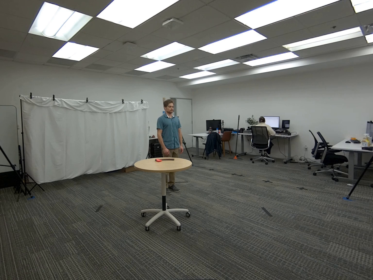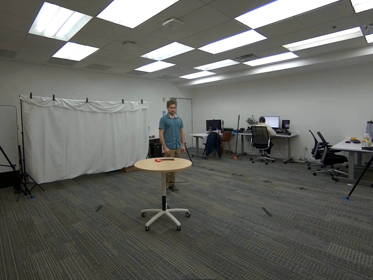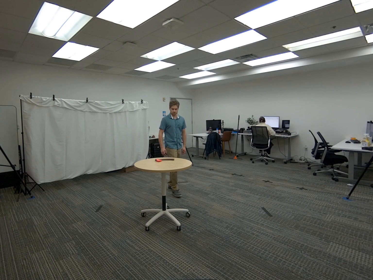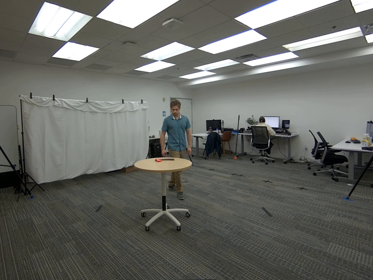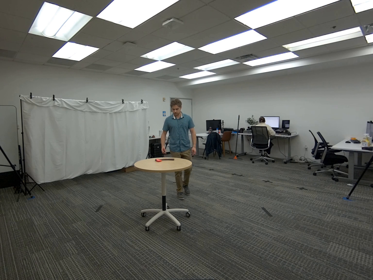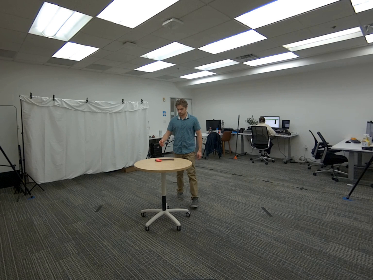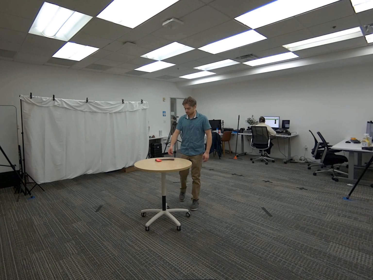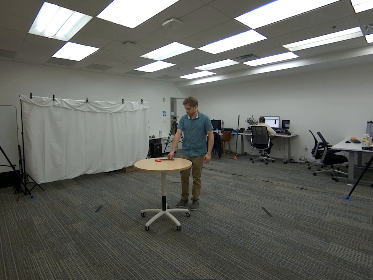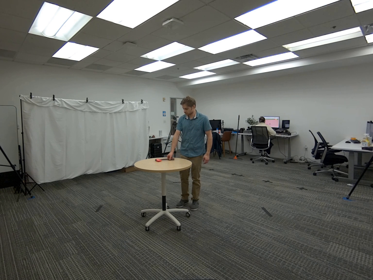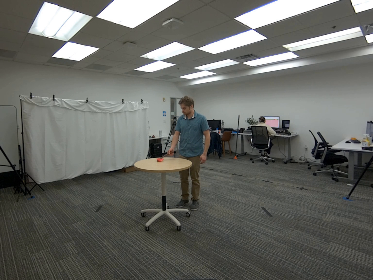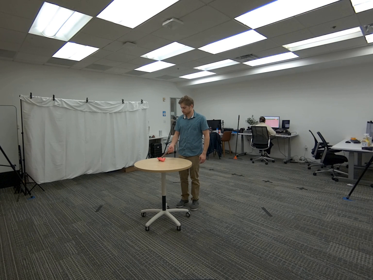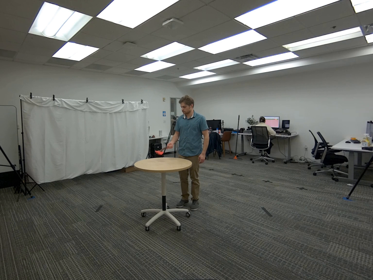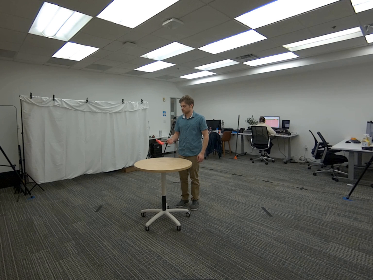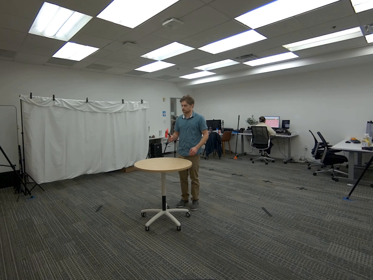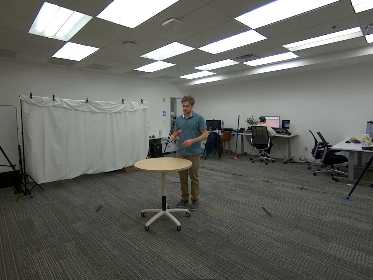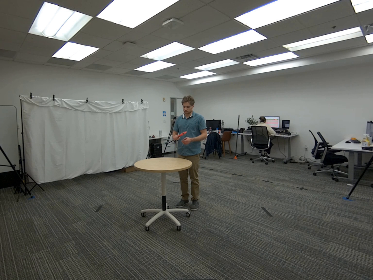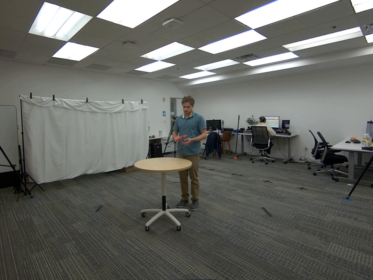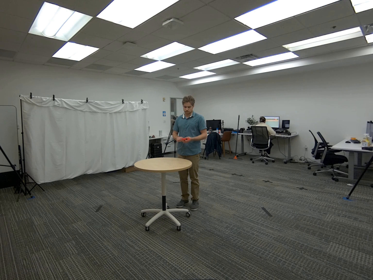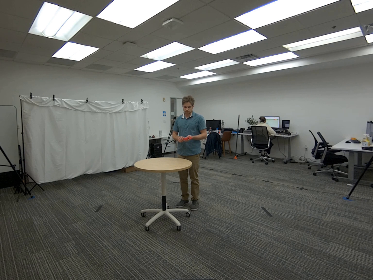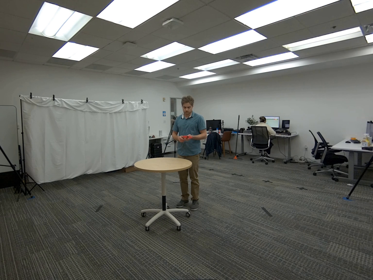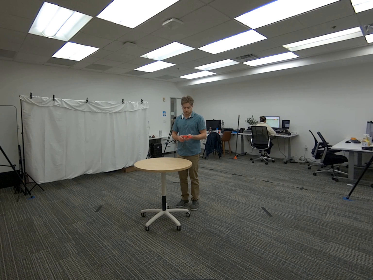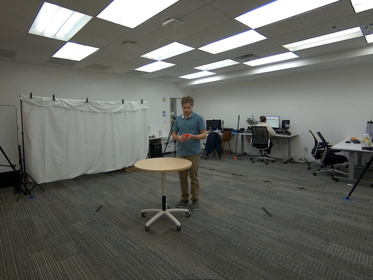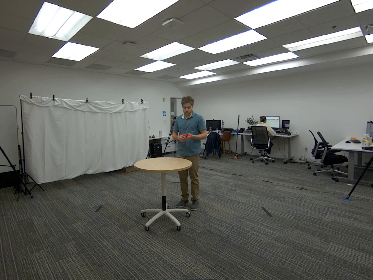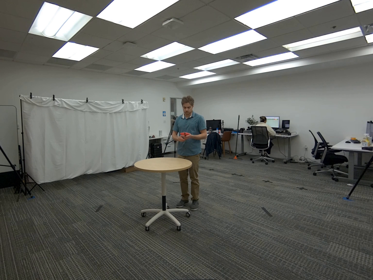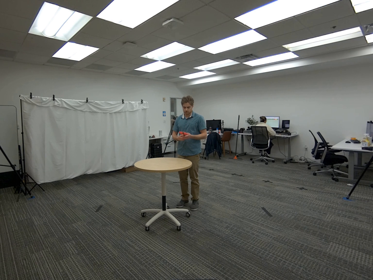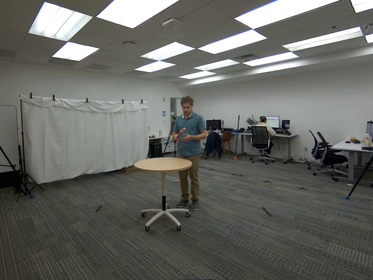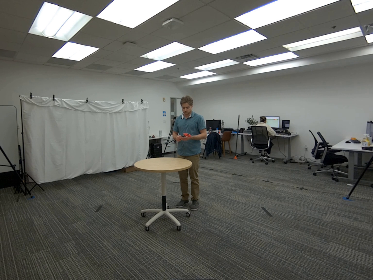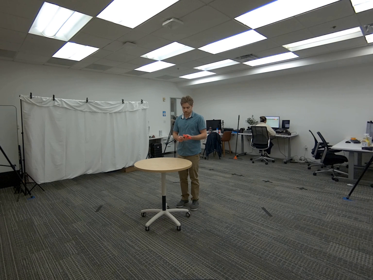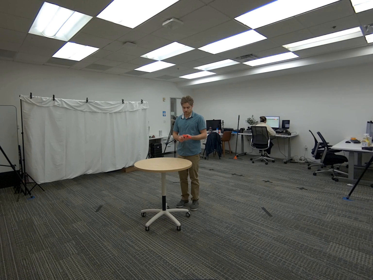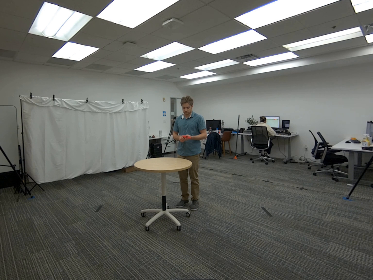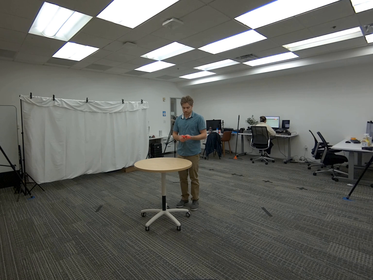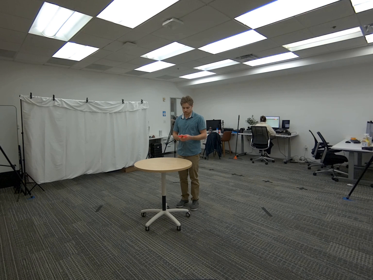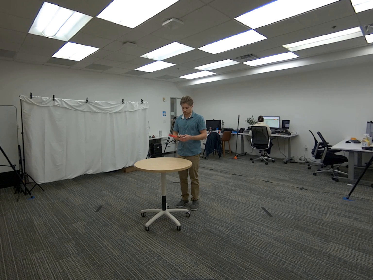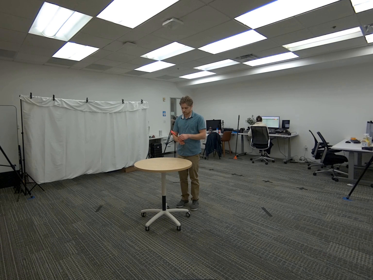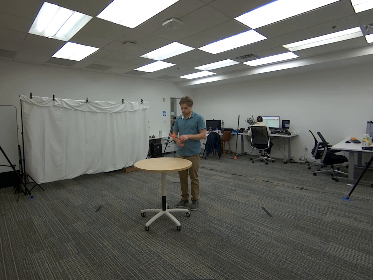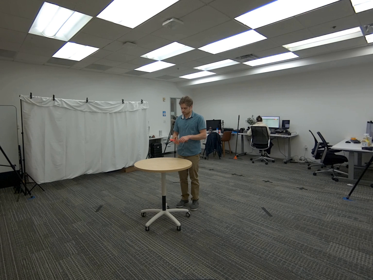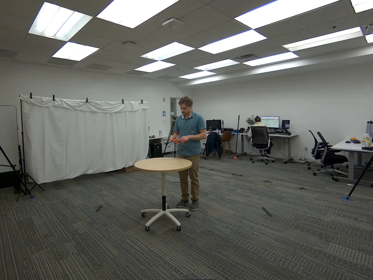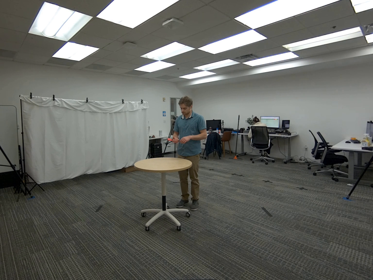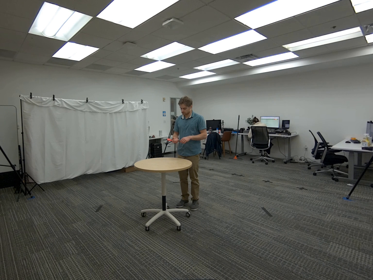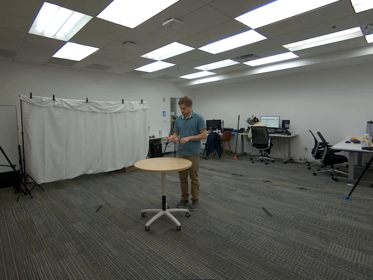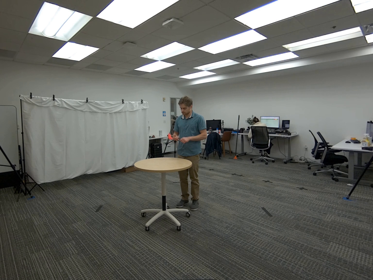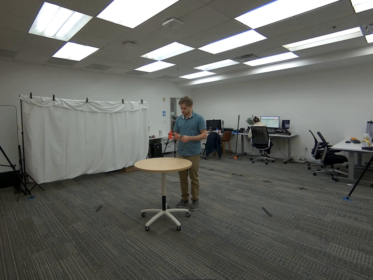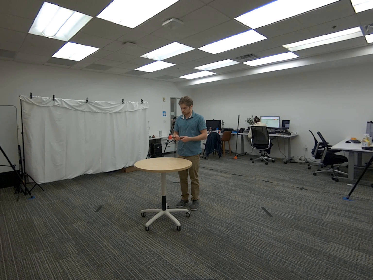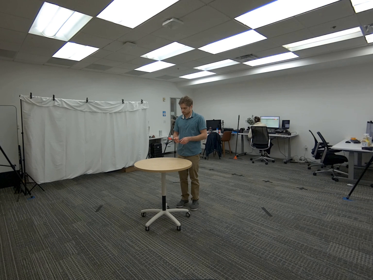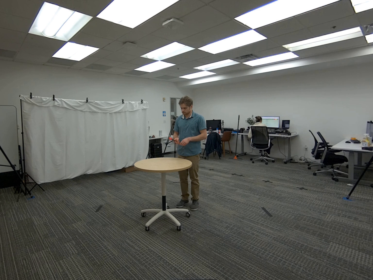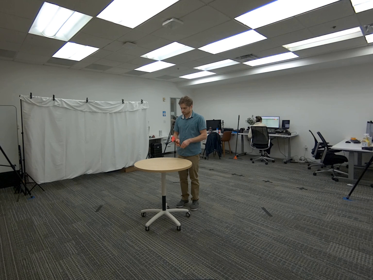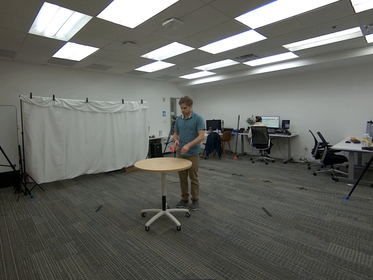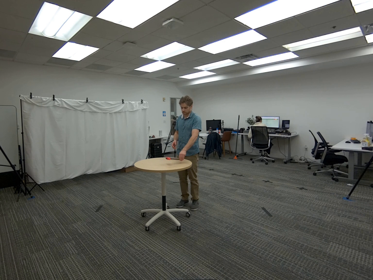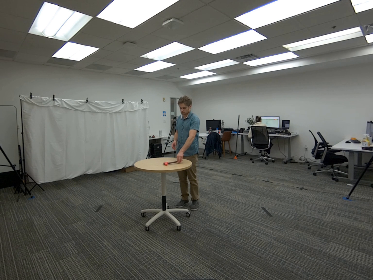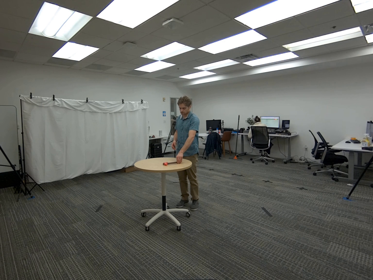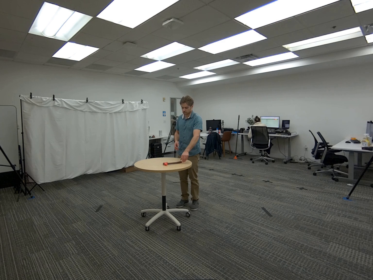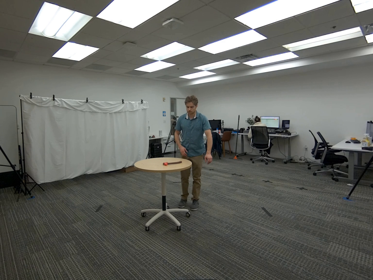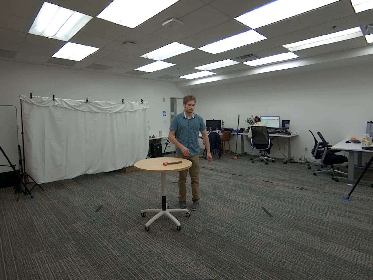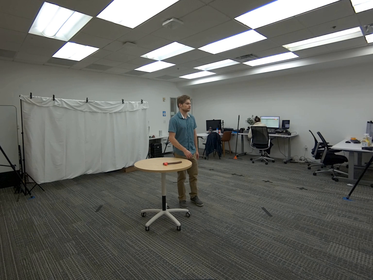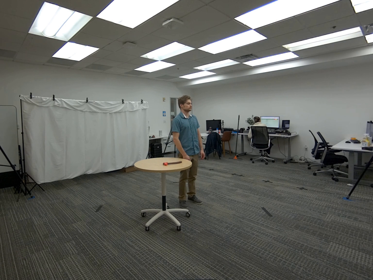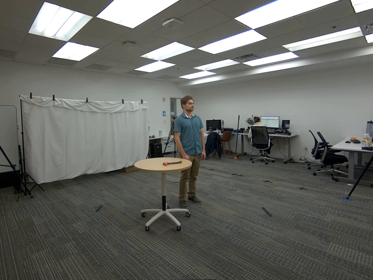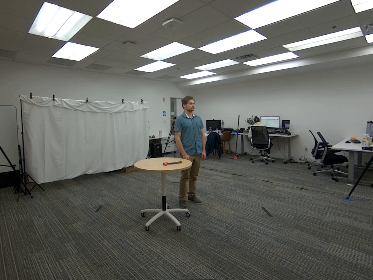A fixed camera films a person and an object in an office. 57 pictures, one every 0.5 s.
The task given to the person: Walk to the hatchet on the round table and pick it up with your right hand. Examine it while passing it from your right hand to your left hand and then back to your right hand. When you are finished, place the hatchet back on the round table.
